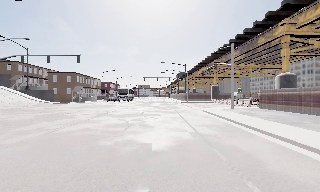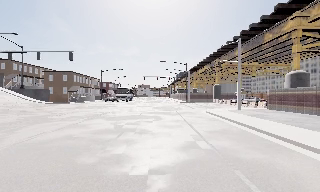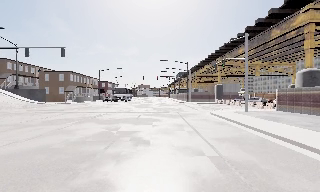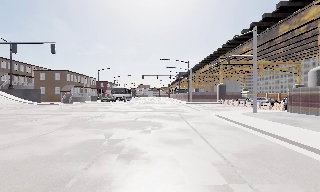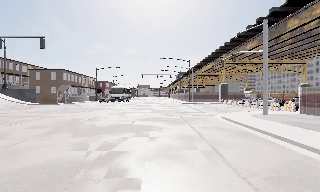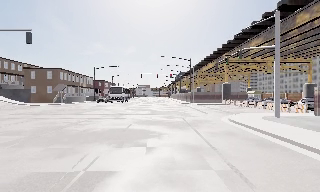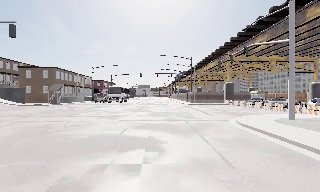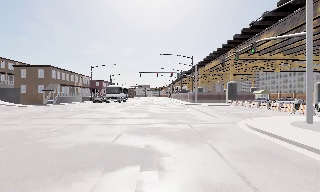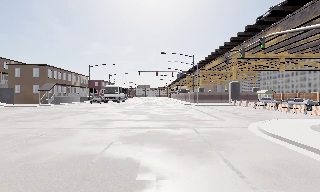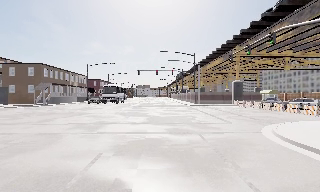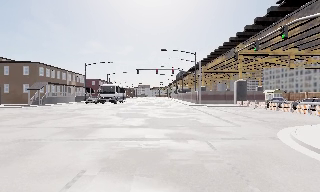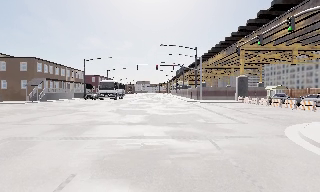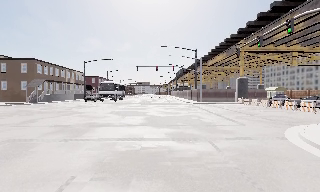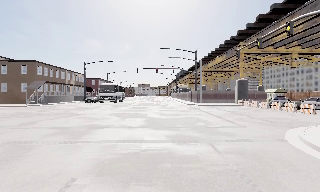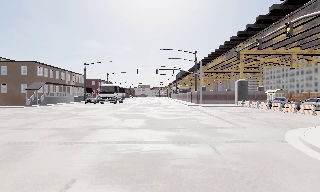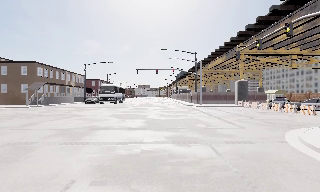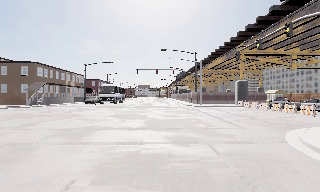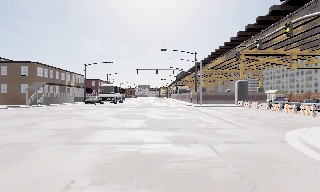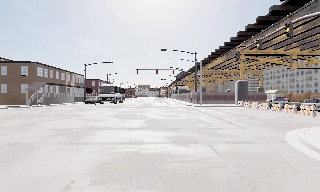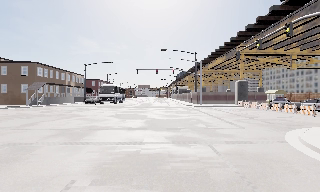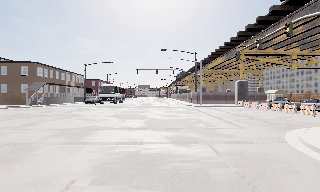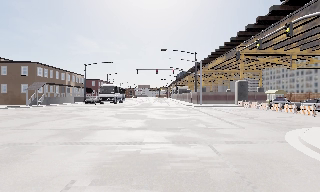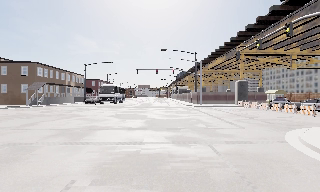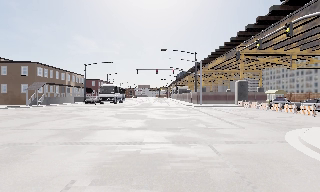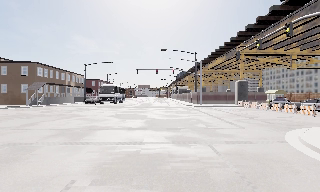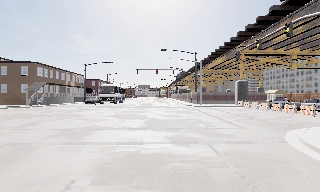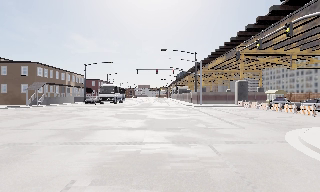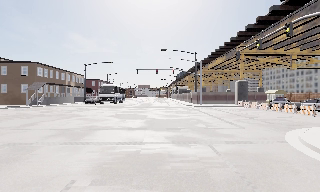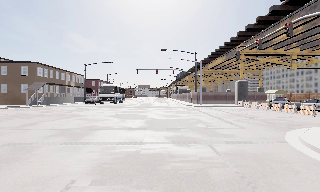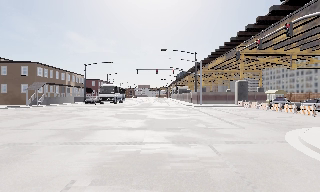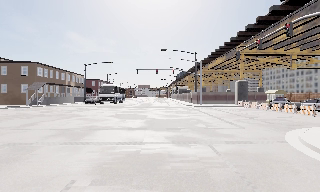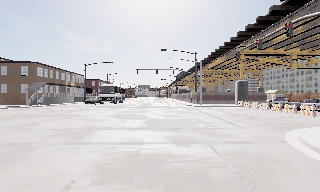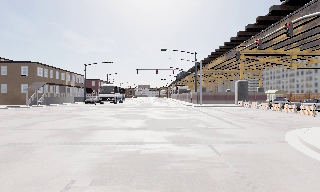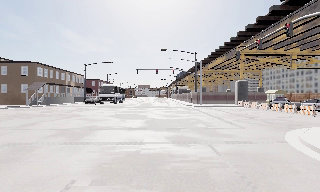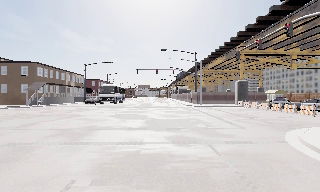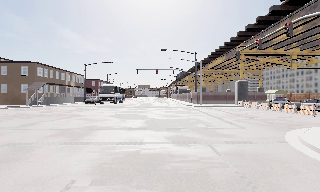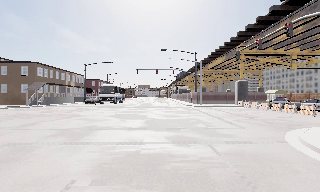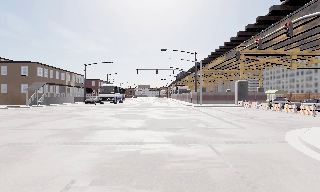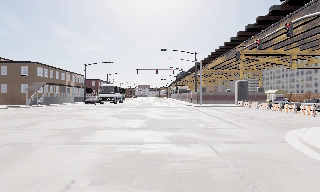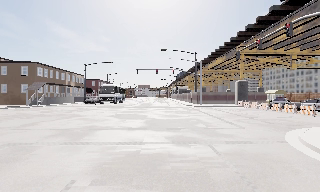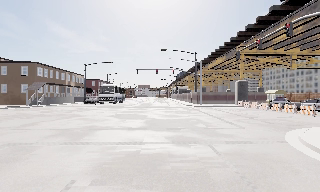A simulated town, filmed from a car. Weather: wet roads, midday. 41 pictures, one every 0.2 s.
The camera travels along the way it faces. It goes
forward.
0.0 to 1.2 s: The camera travels forward, about 8 m, so what stands in front looms larger.
1.2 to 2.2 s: The camera travels forward, about 5 m, so what stands in front looms larger. It loses speed.
2.2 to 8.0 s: The camera keeps its place and its aim.
The film runs forward here.
